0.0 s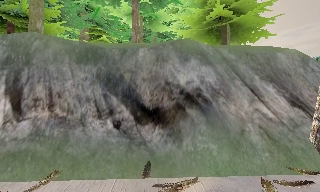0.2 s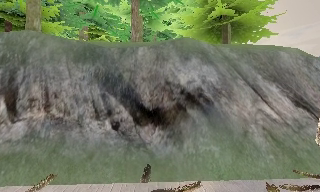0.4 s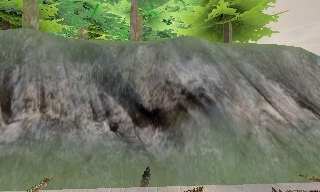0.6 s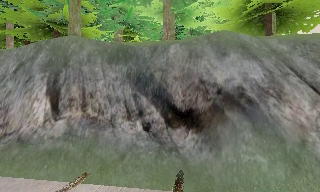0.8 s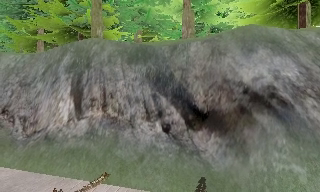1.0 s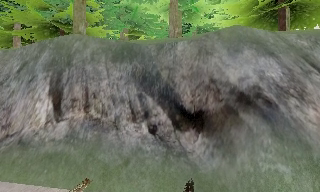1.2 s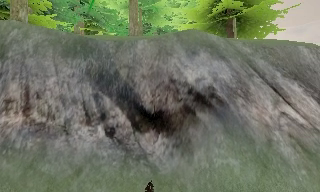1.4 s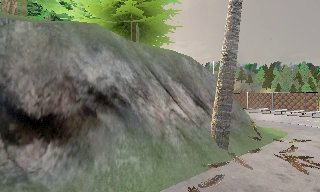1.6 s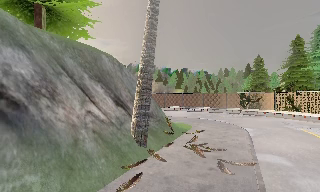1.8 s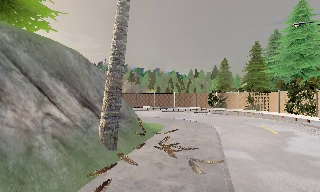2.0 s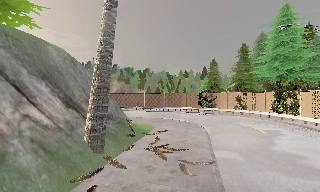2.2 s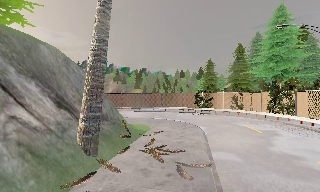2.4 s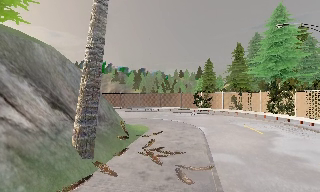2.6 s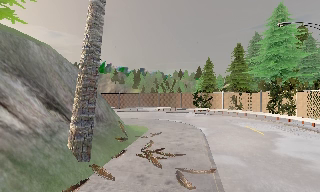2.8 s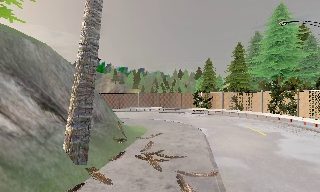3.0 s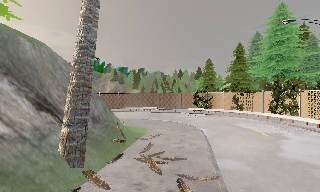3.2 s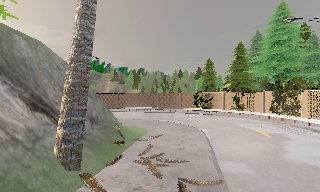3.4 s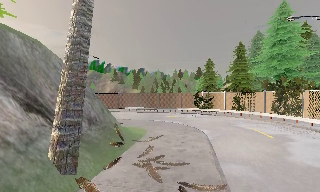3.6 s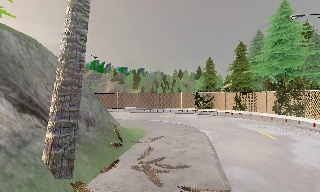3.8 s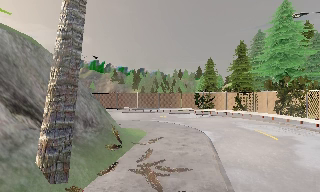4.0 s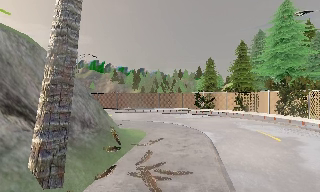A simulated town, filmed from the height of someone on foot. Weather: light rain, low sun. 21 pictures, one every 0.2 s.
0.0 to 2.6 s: The scene slides to the left, as the camera pans about 75 degrees to its right. It travels forward, about 3 m.
2.6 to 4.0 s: The camera travels forward, about 1.5 m, so what stands in front looms larger.
The film runs forward here.
